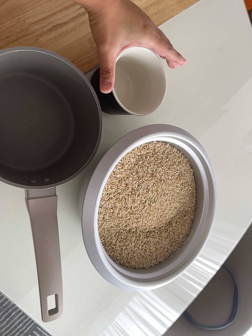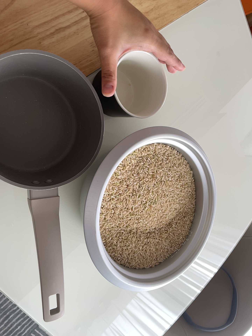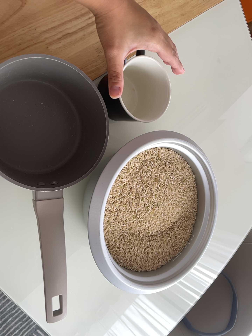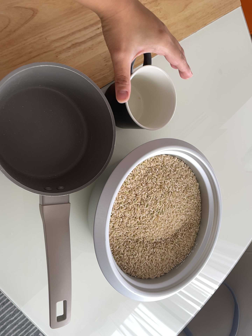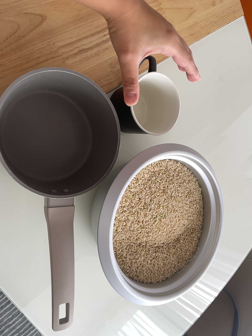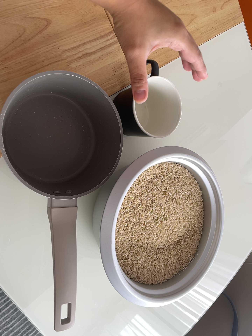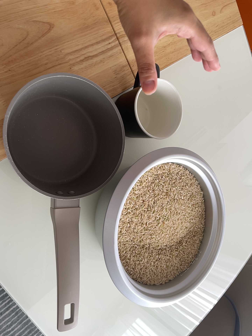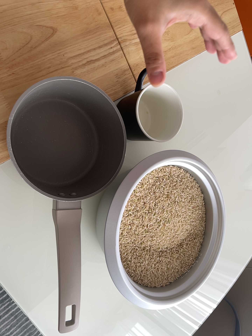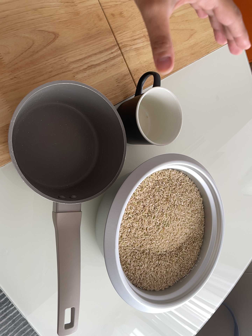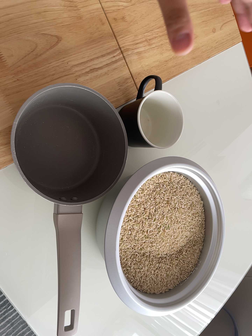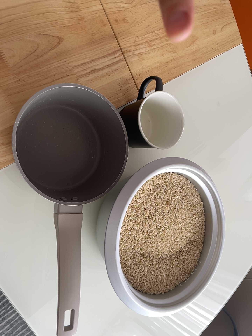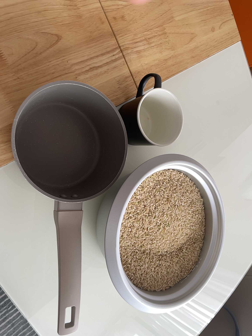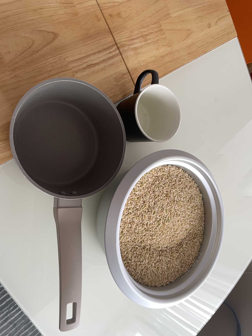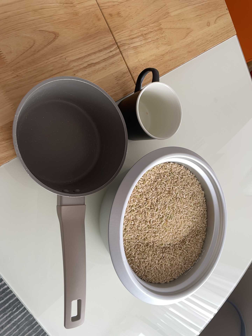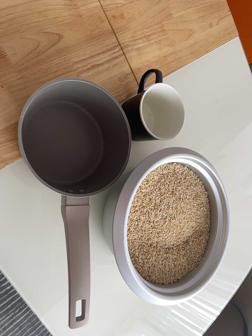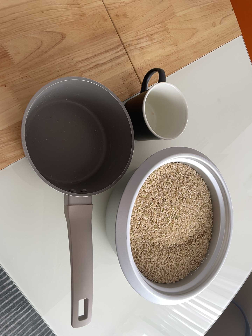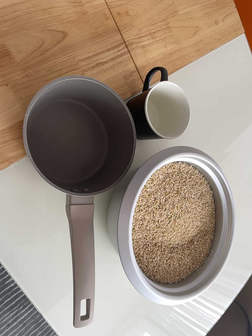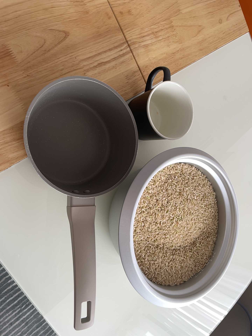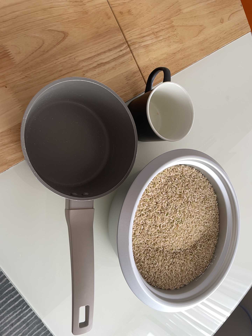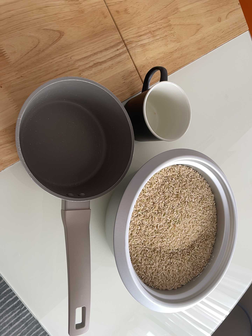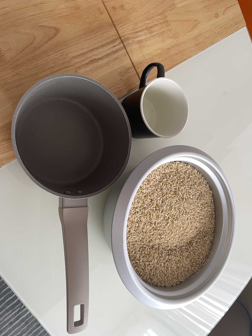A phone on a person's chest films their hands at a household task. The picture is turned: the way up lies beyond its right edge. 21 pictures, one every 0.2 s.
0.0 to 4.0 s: The camera's aim tips toward the top of its view by about 10 degrees, and the scene shifts downward.
The film runs backward here.
